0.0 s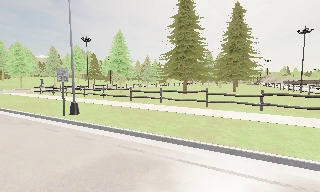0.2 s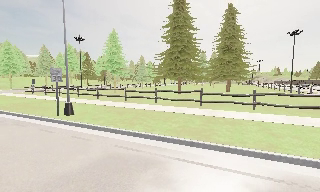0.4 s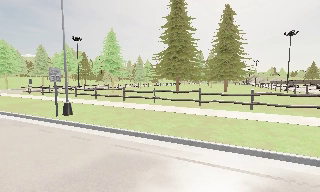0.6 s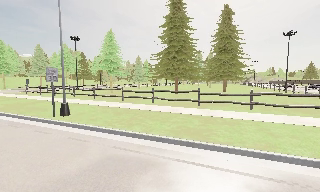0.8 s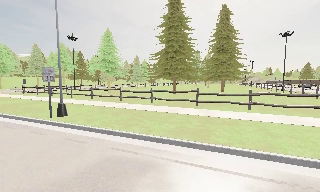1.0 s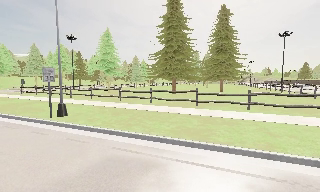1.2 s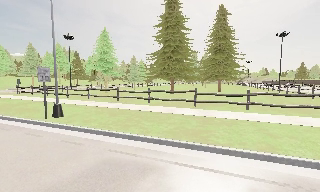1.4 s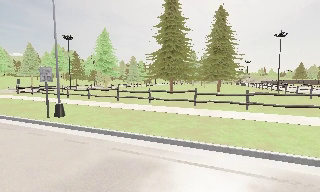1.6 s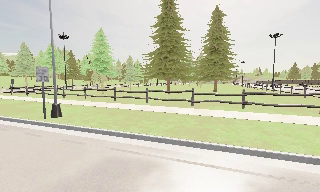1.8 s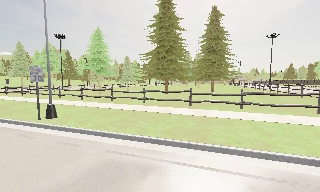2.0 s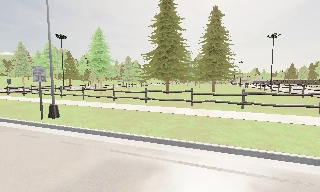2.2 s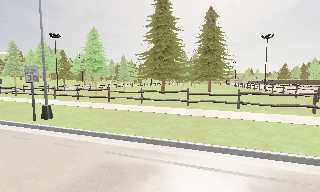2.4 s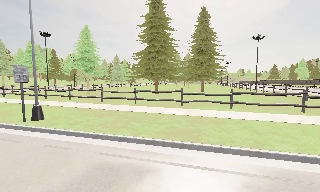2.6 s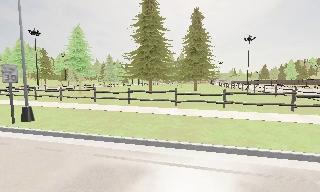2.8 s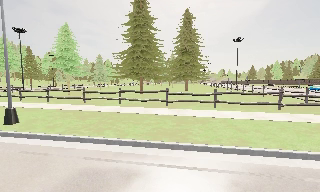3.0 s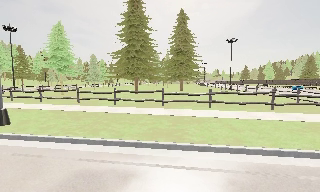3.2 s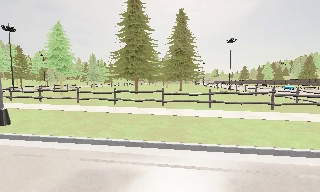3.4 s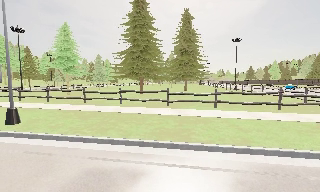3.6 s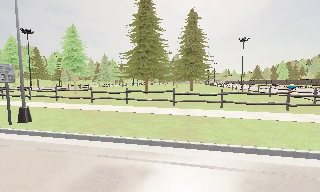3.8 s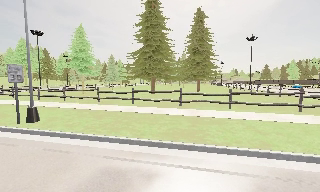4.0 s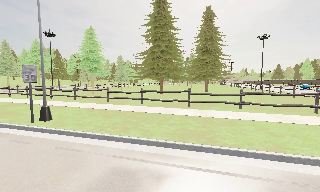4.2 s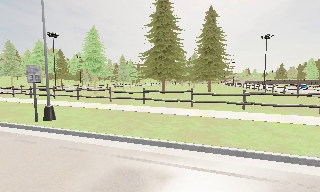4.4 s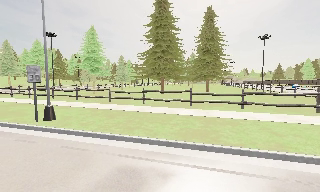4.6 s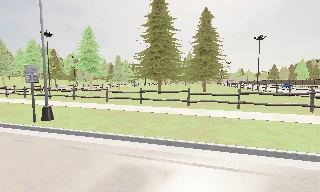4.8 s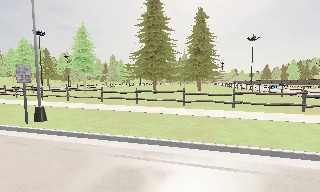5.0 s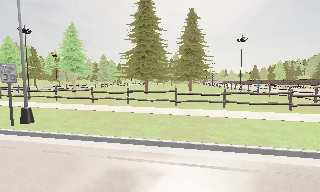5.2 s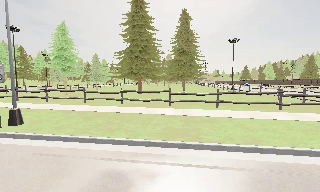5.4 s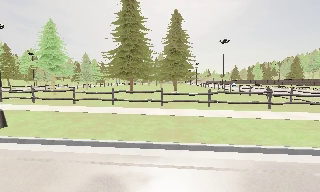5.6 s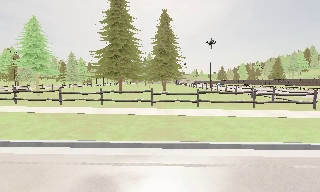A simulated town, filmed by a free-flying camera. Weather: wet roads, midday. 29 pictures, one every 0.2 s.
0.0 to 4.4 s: The camera pans to its right, which is clockwise from overhead, by about 10 degrees. It travels to its left, about 1 m.
4.4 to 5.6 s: The camera pans to its right, which is clockwise from overhead, by about 15 degrees.
The film runs forward here.
